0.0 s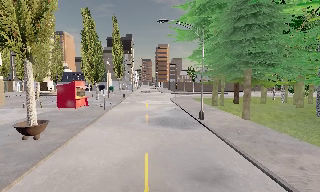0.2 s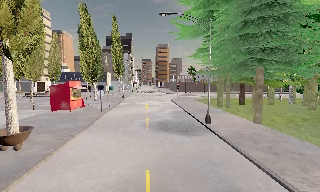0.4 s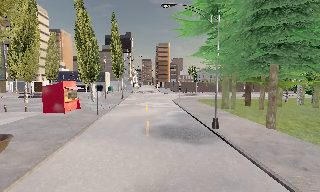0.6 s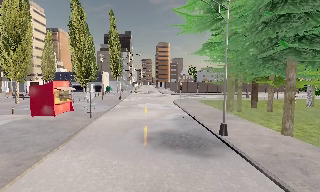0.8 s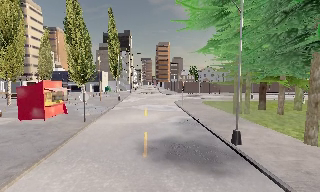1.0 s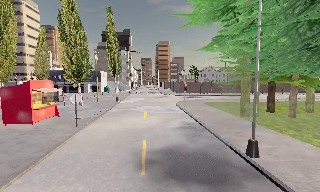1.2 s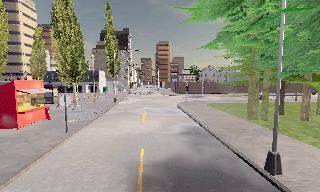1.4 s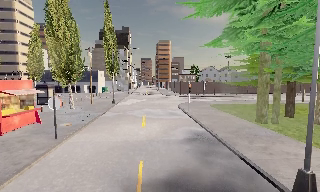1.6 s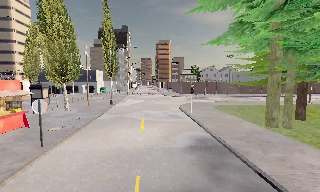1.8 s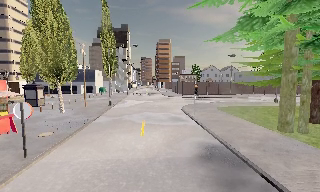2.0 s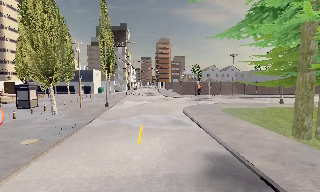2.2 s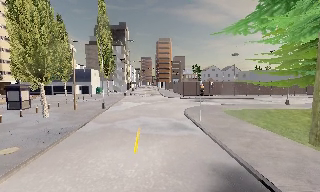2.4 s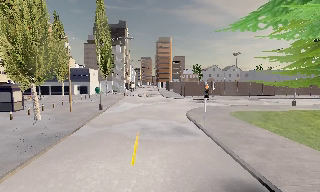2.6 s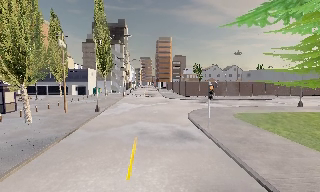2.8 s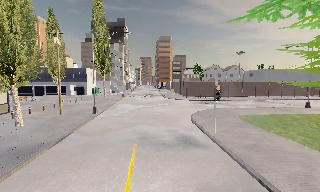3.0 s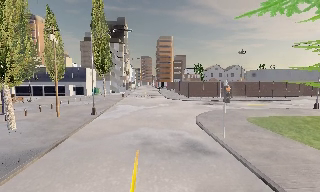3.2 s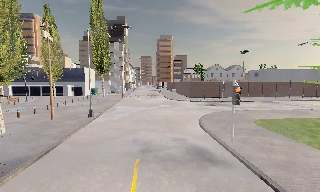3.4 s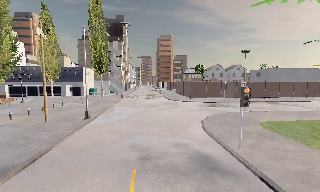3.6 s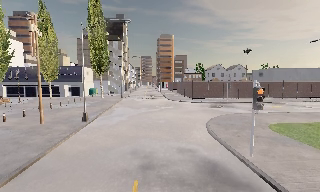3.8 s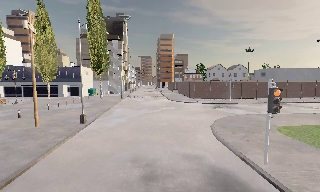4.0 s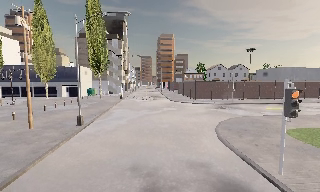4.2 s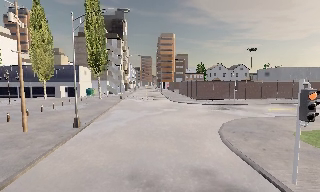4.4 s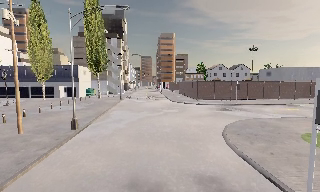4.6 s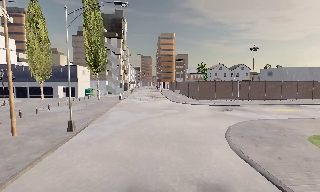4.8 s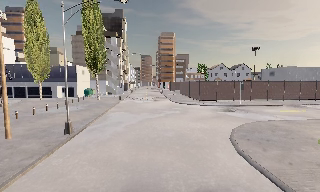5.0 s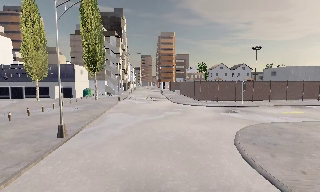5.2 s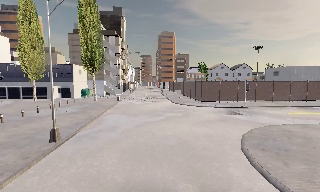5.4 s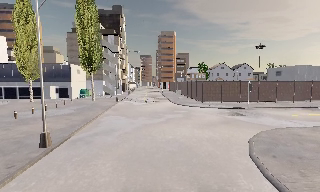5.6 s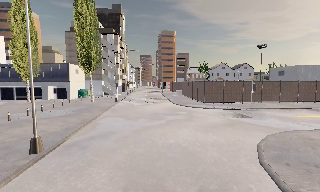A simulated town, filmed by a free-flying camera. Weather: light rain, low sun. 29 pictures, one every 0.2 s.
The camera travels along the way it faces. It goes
forward.
0.0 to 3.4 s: The camera travels forward, about 18 m, so what stands in front looms larger.
3.4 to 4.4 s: The camera travels forward, about 3 m, so what stands in front looms larger. It loses speed.
4.4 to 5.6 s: The camera travels forward, about 3.5 m, so what stands in front looms larger.
The film runs forward here.
